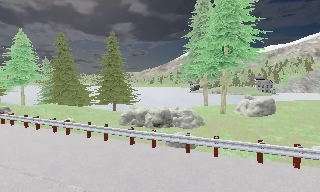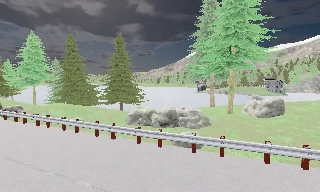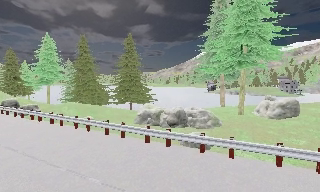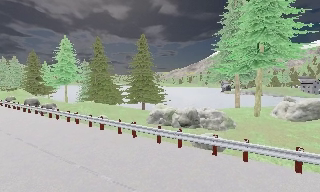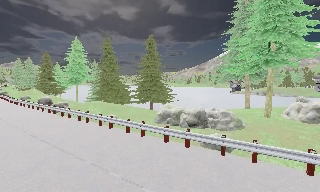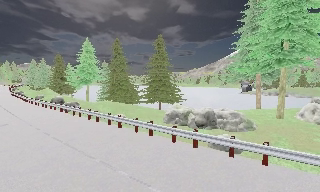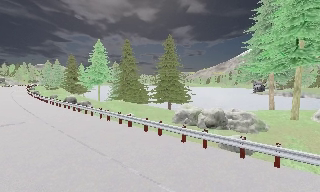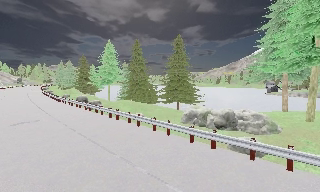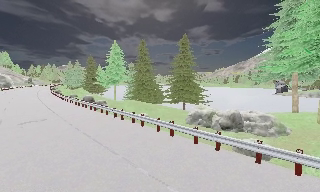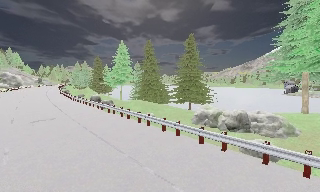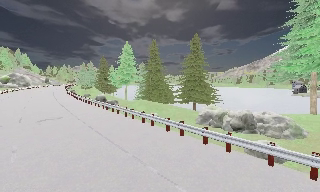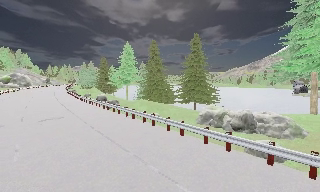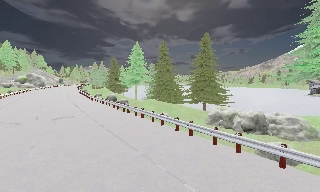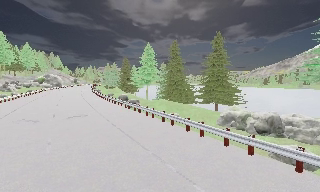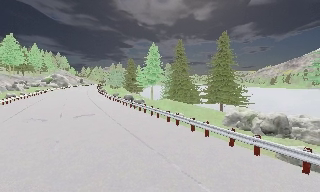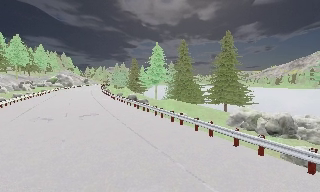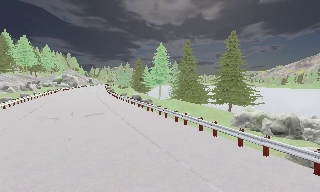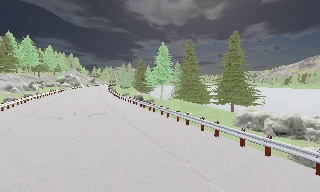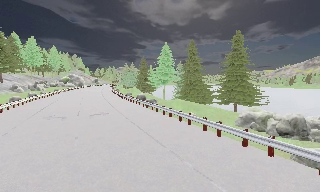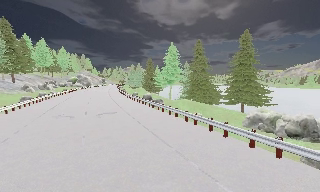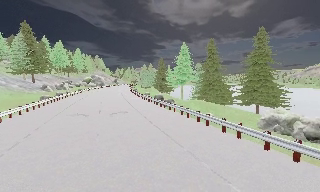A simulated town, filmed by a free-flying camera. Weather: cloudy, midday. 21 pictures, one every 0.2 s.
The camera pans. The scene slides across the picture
to the right.
The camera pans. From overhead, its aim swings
counterclockwise.
0.0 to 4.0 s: The camera pans to its left, which is counterclockwise from overhead, by about 50 degrees. It travels backward, about 1 m.
The film runs backward here.
